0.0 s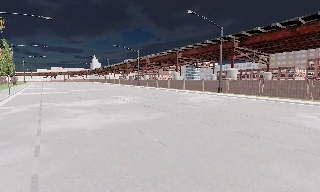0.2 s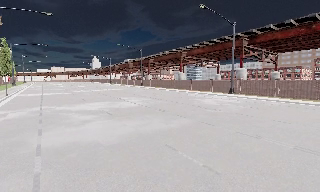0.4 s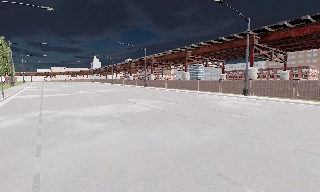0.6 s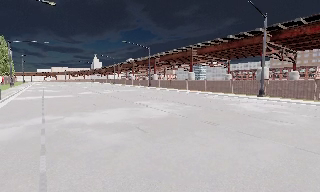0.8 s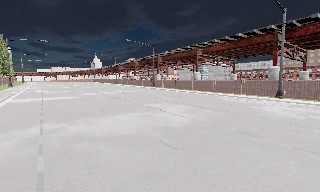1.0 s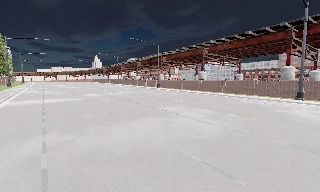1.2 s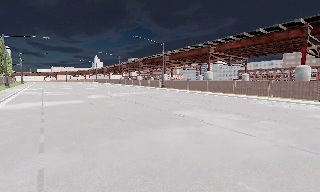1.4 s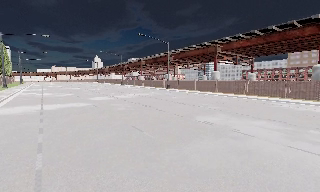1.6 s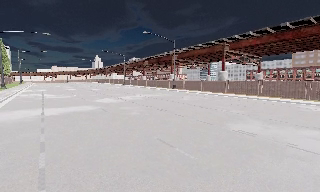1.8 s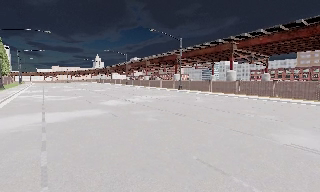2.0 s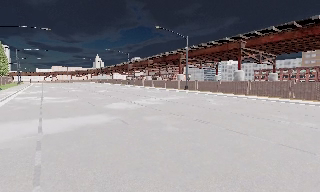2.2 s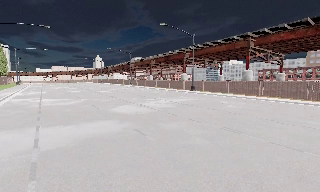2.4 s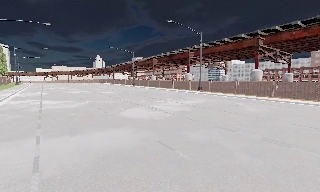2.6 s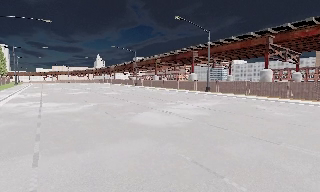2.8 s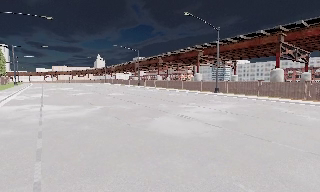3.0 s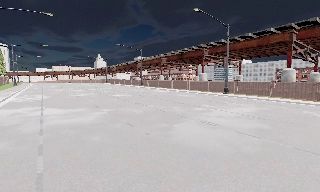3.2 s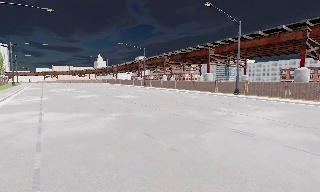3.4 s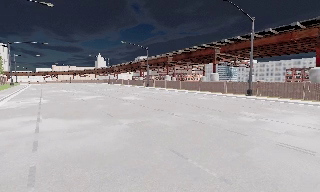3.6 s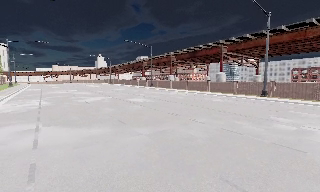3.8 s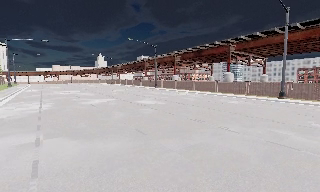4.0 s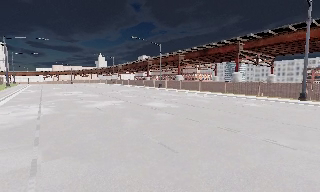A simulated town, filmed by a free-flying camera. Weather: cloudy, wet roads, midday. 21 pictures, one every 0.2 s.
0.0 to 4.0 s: The camera travels forward and to its left, about 35 m, so what stands in front looms larger.
The film runs backward here.
